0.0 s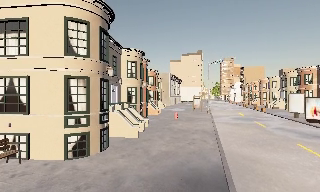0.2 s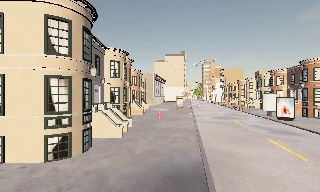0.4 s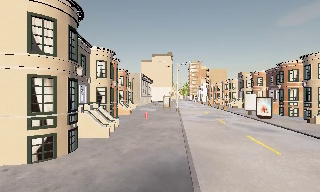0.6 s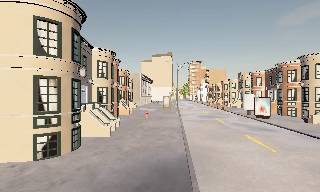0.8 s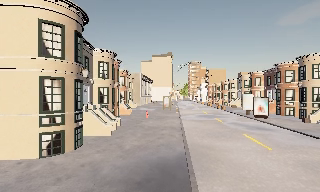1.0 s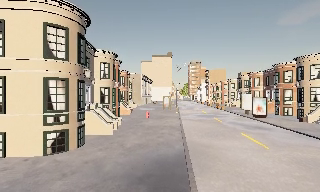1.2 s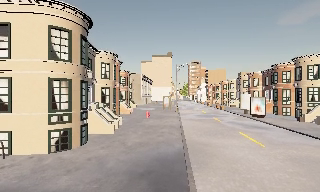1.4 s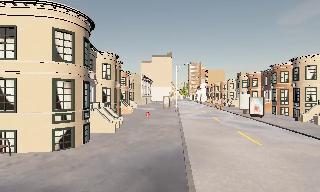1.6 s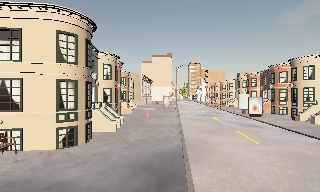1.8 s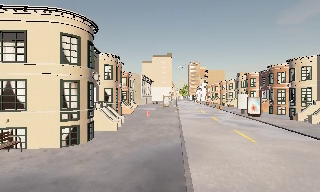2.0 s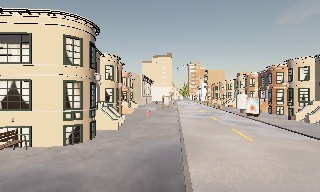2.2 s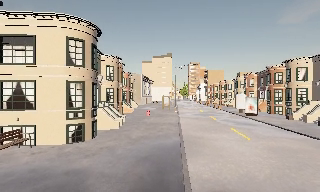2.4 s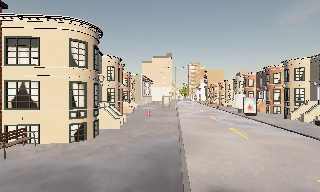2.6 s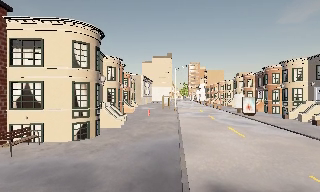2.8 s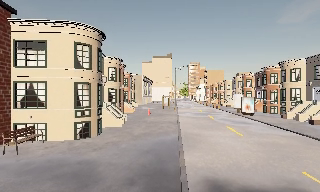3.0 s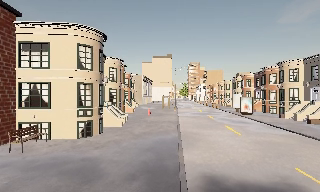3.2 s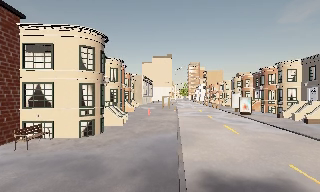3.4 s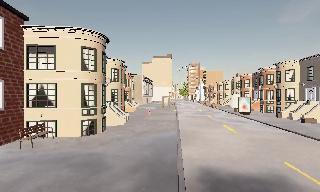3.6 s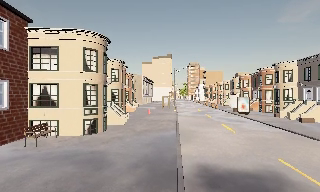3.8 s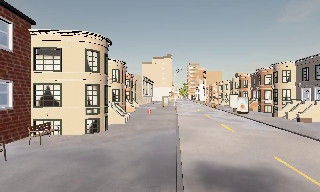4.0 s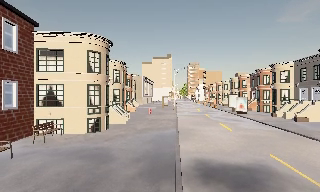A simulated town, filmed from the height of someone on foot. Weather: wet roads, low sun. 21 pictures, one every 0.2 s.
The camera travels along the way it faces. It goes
backward.
0.0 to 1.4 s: The camera pans to its right, which is clockwise from overhead, by about 10 degrees. It travels backward, about 2 m, so what stands in front gets smaller.
1.4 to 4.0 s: The camera travels backward, about 3.5 m, so what stands in front gets smaller.
The film runs backward here.
